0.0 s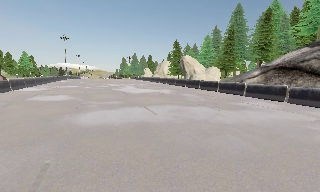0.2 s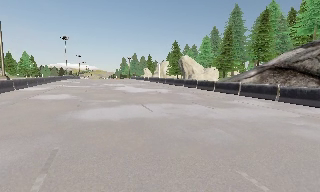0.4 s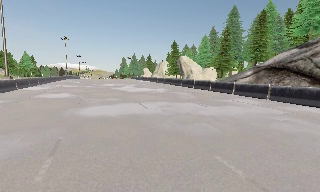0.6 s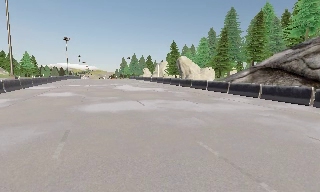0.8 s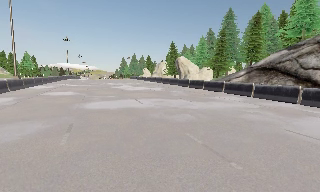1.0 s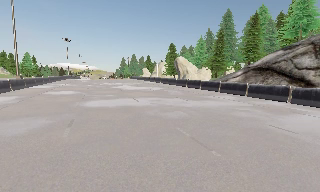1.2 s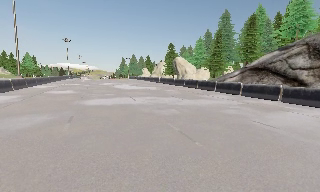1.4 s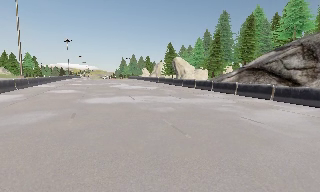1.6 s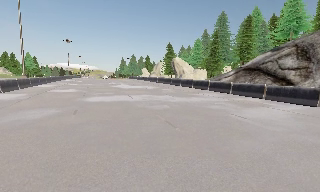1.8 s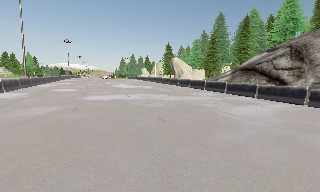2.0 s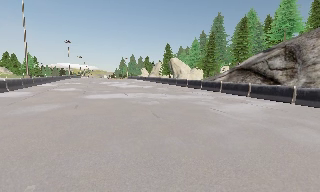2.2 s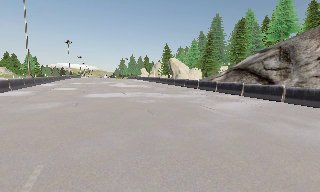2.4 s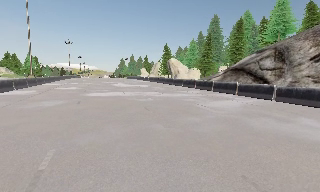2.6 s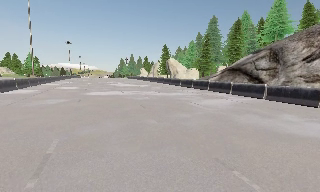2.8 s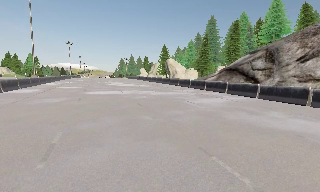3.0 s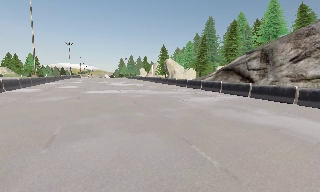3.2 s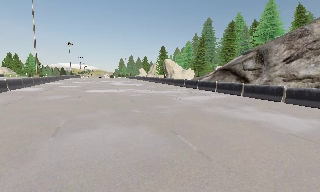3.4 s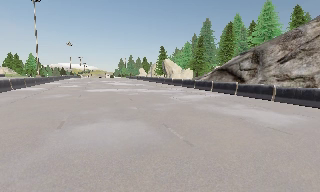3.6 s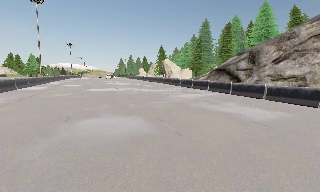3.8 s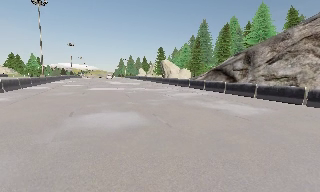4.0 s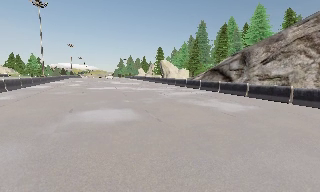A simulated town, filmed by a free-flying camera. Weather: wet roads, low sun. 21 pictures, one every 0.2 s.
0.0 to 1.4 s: The camera travels backward, about 4.5 m, so what stands in front gets smaller.
1.4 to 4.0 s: The camera travels backward and to its right, about 9 m, so what stands in front gets smaller.
The film runs backward here.
